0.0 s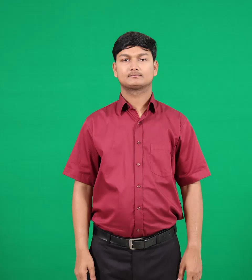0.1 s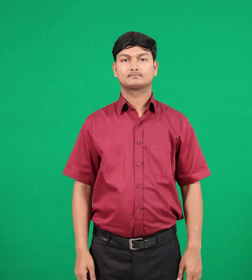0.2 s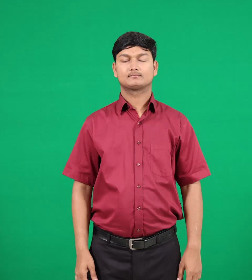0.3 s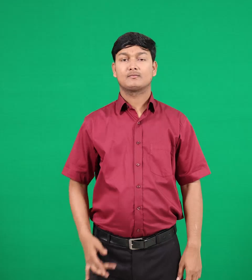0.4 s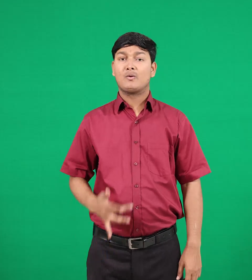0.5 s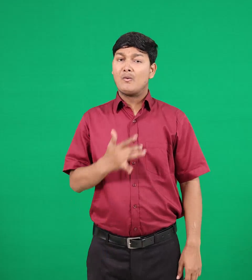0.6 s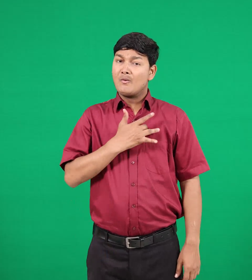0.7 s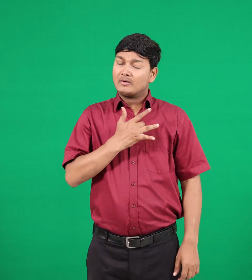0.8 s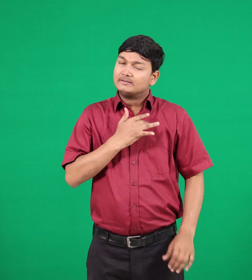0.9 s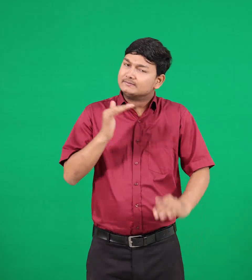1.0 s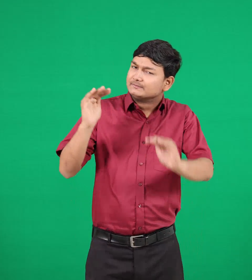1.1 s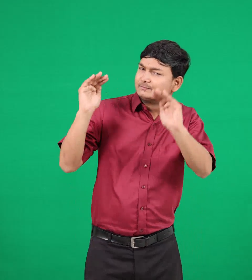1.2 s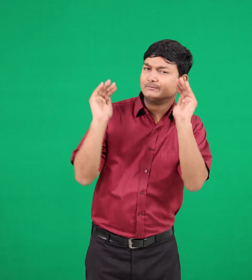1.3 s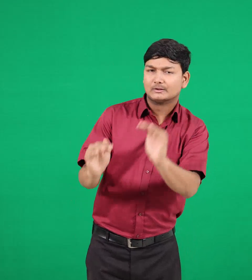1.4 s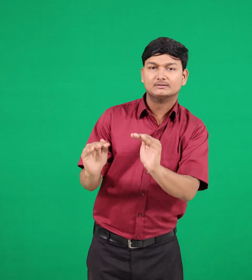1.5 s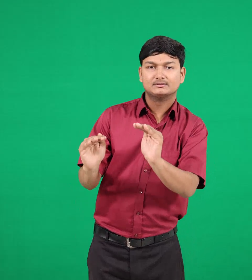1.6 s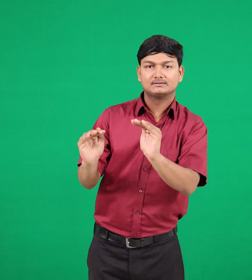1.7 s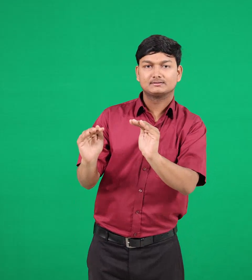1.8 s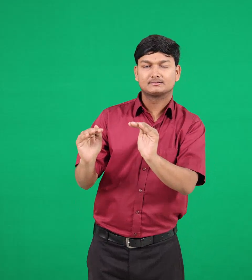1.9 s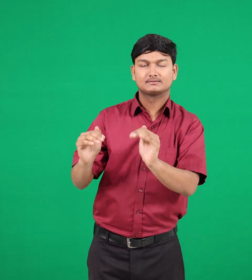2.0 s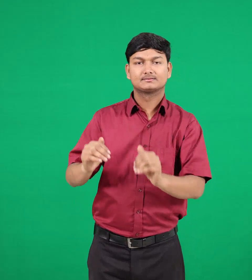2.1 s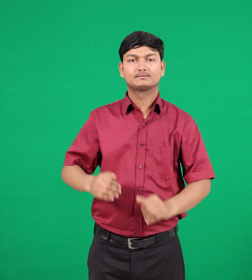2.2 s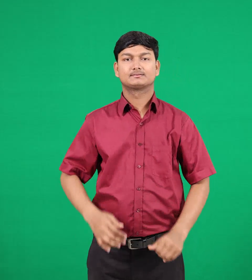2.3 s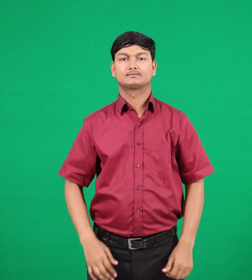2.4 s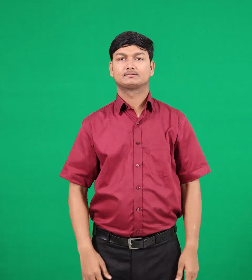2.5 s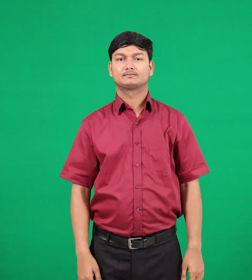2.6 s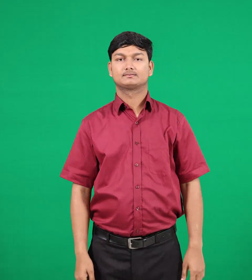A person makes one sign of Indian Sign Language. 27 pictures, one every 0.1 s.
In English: mercy
